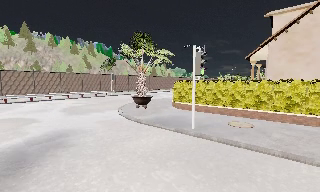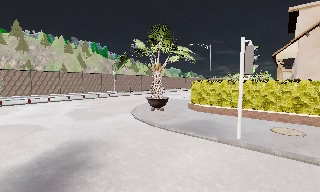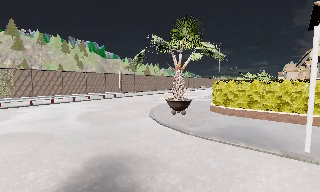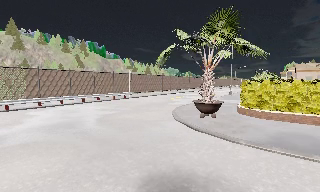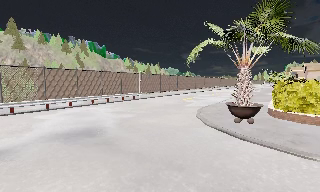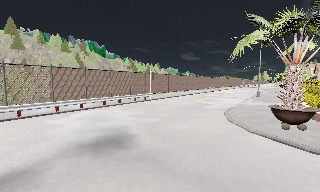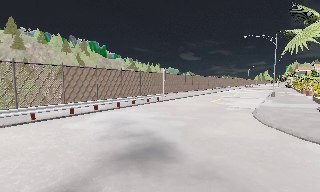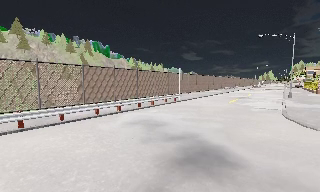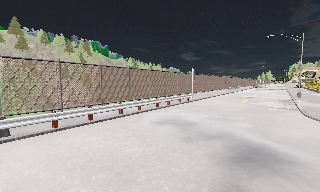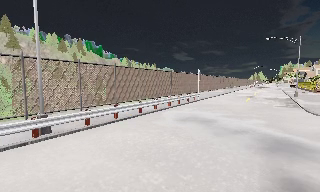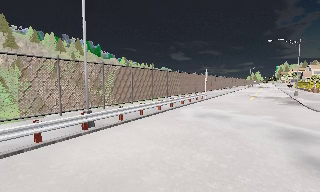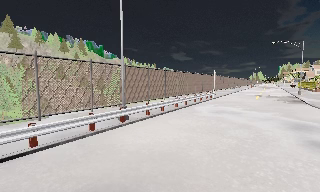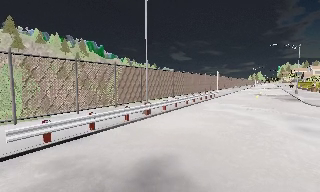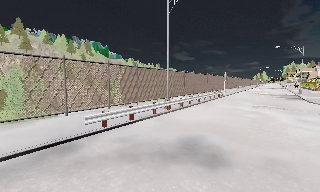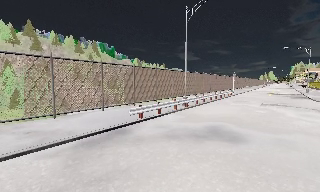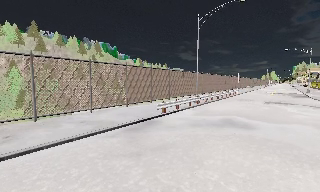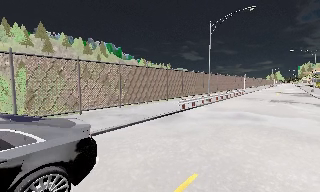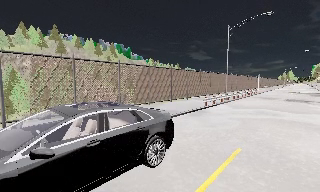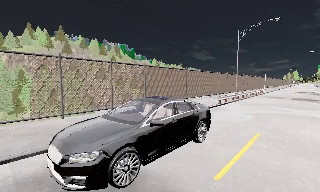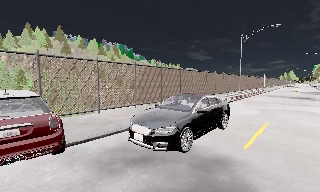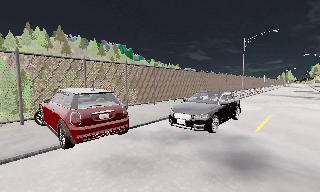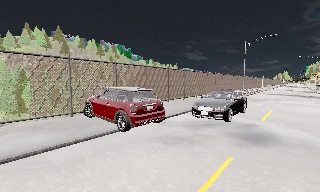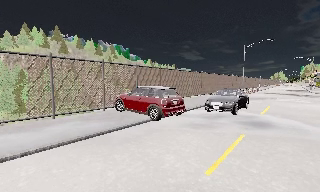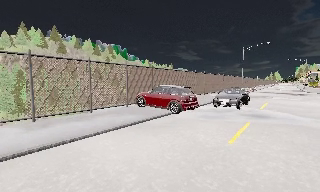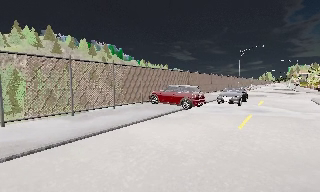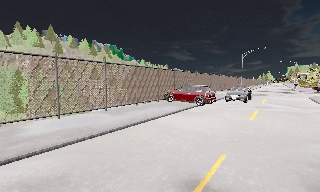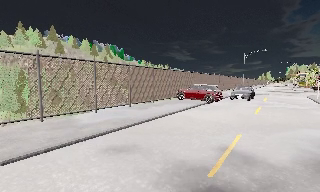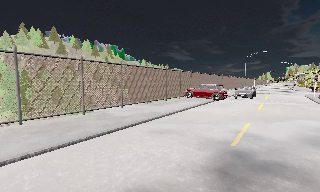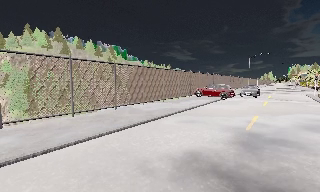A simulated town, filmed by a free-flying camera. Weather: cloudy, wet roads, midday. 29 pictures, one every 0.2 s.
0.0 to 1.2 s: The camera travels to its left and forward, about 10 m, so close, fixed things drift to the right.
1.2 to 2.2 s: The camera travels to its left, about 7 m, so close, fixed things drift to the right.
2.2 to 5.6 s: The camera travels backward and to its left, about 35 m, so what stands in front gets smaller.
The film runs backward here.
